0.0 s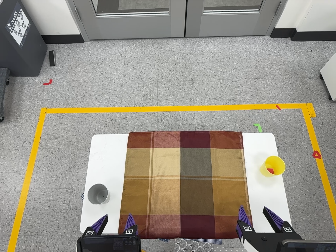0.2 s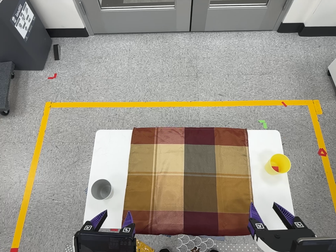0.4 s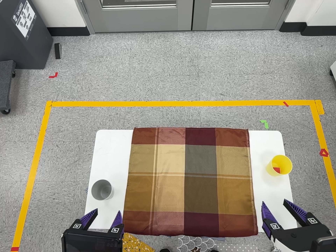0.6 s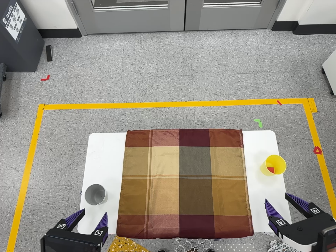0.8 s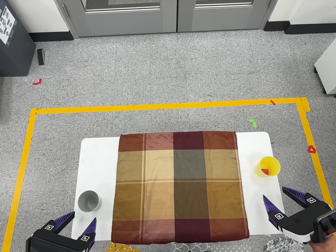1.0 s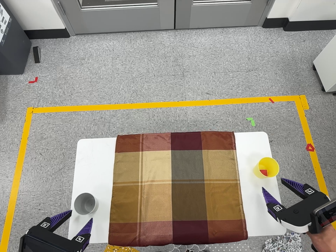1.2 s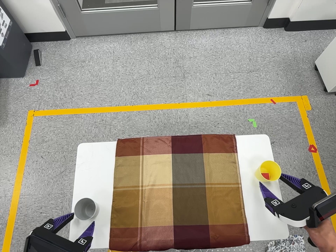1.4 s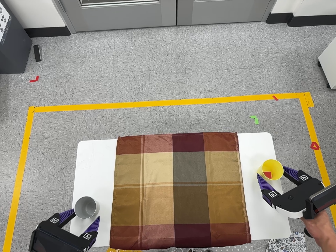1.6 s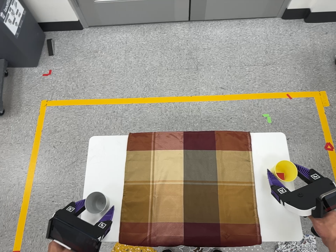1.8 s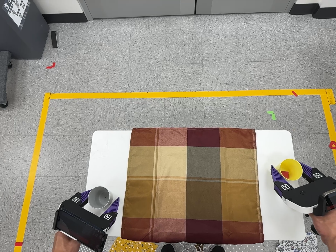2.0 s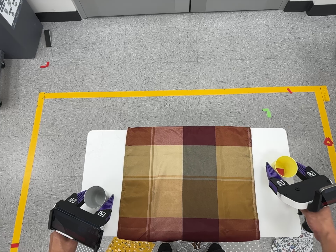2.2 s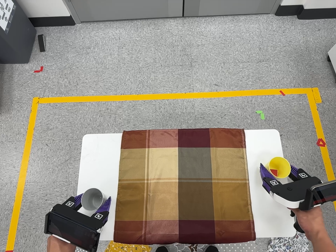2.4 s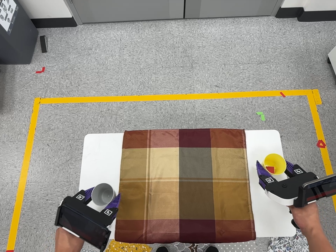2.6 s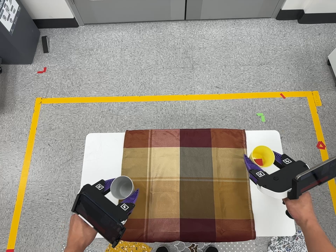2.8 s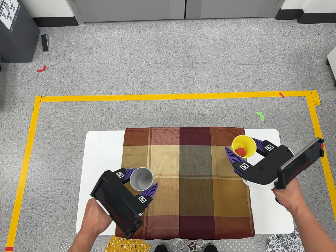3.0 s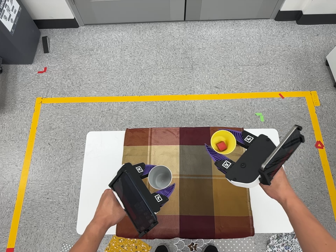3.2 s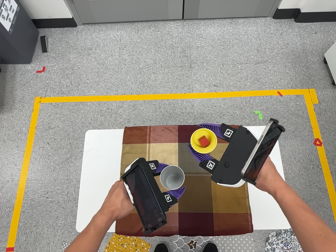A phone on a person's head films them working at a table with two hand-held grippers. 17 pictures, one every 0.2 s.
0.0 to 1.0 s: The camera travels toward the top of its view and forward, about 7 cm, so close, fixed things drift downward.
1.0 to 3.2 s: The camera shifts only a little, or ends up much as it began.
The film runs forward here.
